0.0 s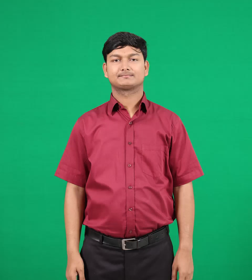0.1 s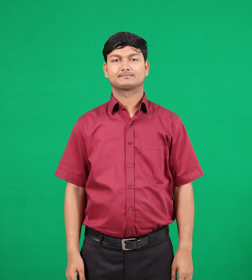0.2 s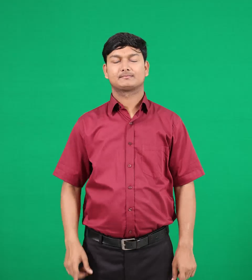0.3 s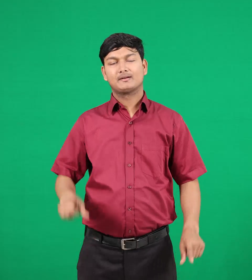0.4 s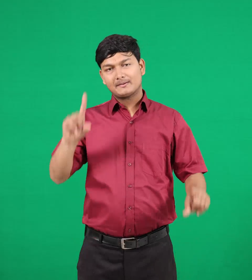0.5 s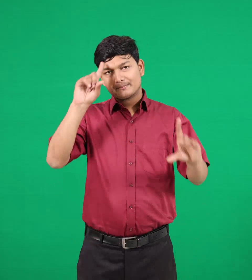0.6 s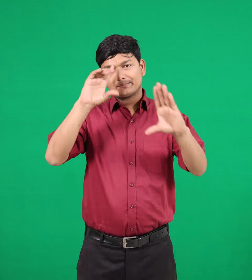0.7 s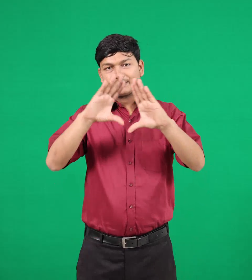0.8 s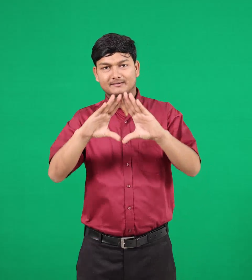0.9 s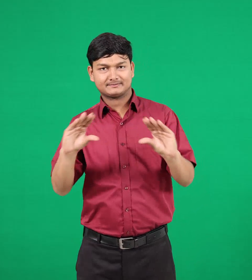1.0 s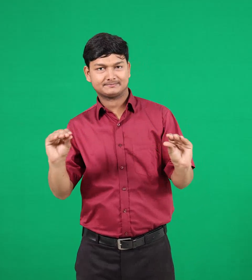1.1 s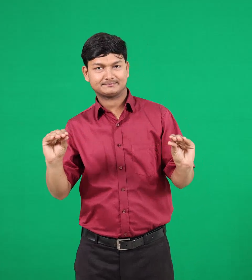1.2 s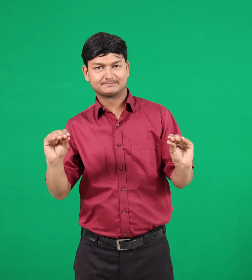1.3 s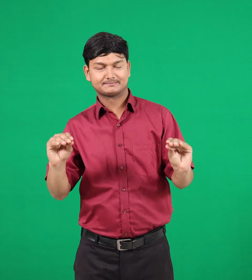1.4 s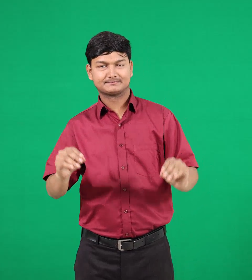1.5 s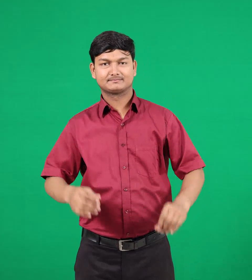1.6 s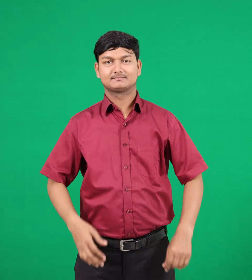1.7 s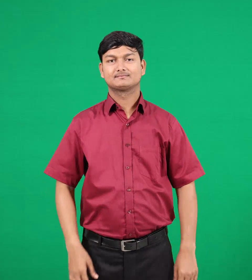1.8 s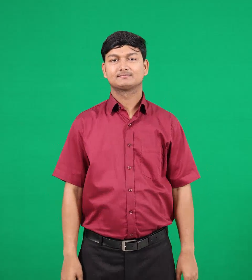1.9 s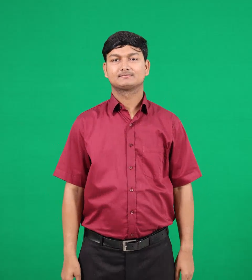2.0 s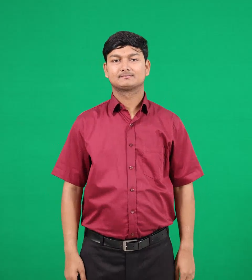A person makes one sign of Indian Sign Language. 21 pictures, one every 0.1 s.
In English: peace
